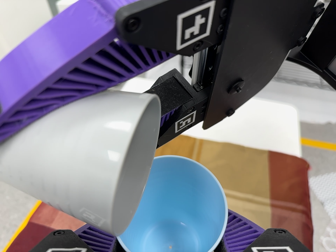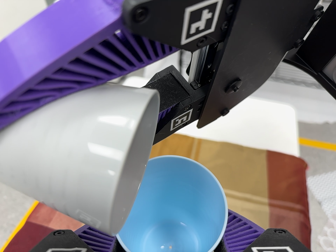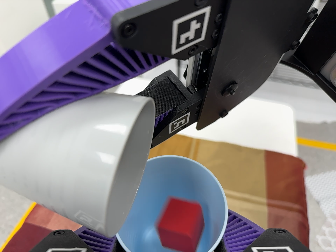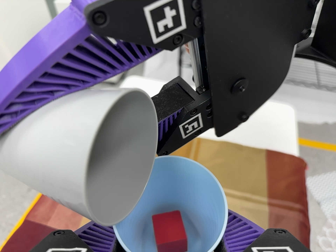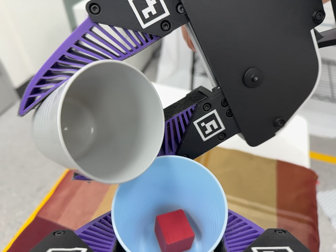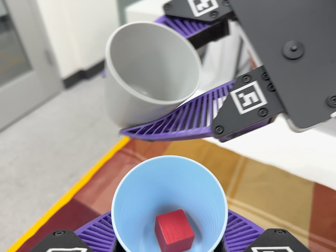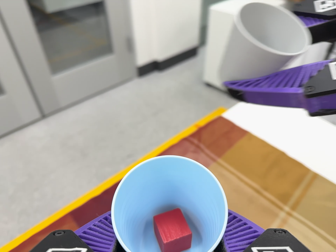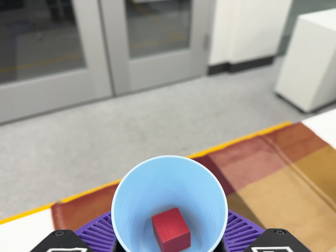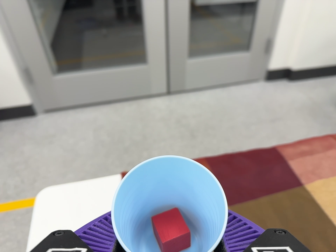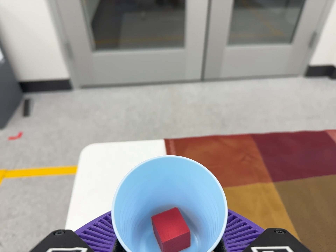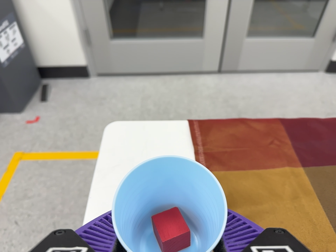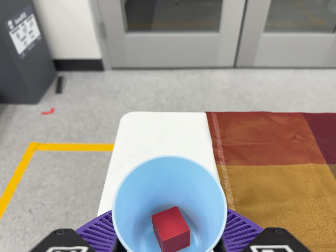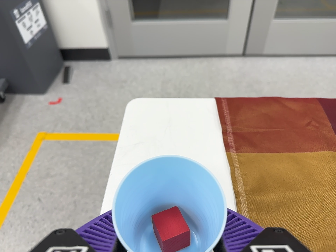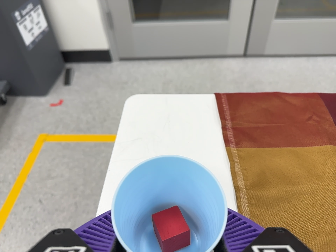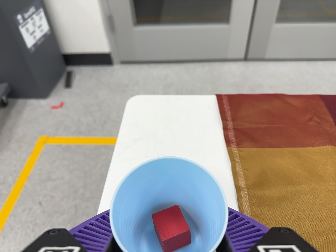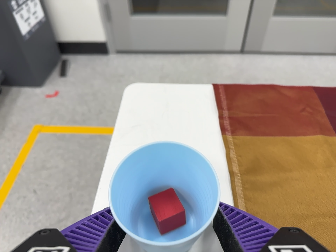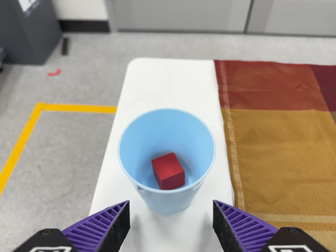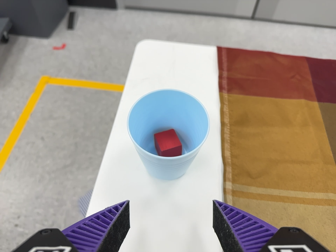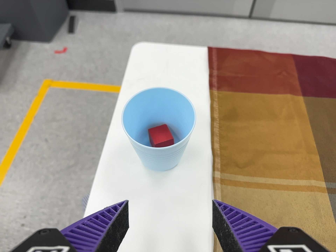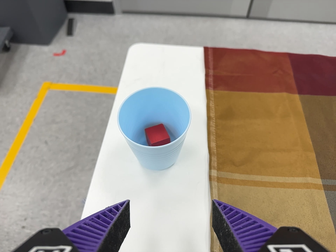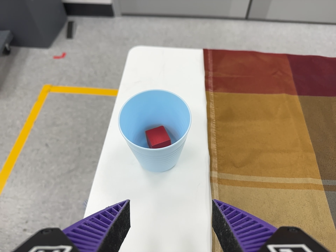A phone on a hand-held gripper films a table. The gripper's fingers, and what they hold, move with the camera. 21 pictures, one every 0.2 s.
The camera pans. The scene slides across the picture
to the right.
The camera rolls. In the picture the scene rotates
clockwise.
0.0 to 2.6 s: The scene slides to the right, as the camera pans about 55 degrees to its left. It travels to its left and toward the bottom of its view, about 26 cm, so close, fixed things drift to the right. It rolls about its line of sight by about 50 degrees, and the scene rotates clockwise.
2.6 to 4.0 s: The camera travels backward, about 10 cm, so what stands in front gets smaller. Its aim tips toward the bottom of its view by about 10 degrees, and the scene shifts upward.
The film runs forward here.
